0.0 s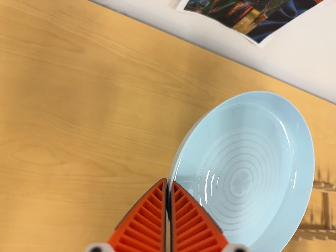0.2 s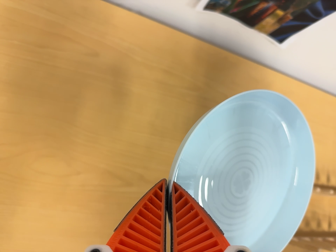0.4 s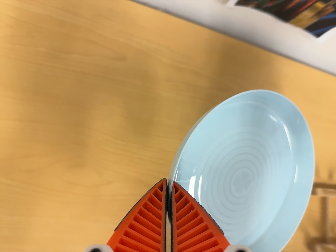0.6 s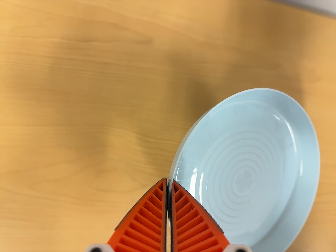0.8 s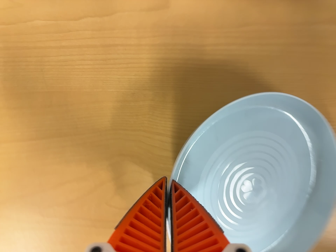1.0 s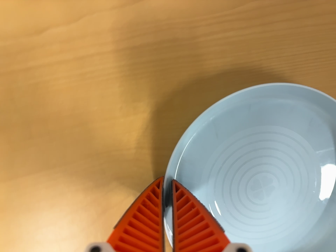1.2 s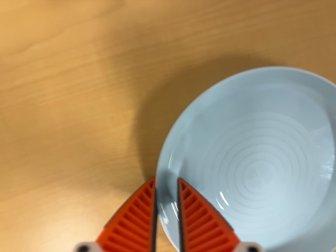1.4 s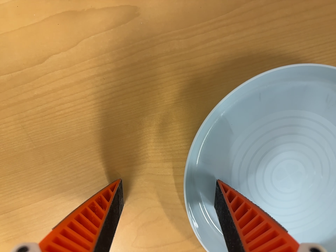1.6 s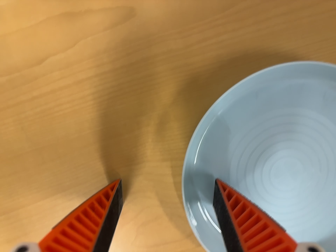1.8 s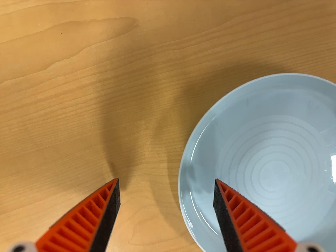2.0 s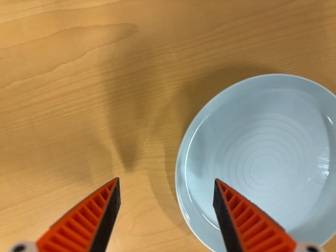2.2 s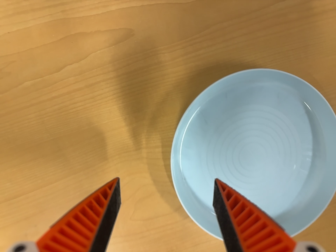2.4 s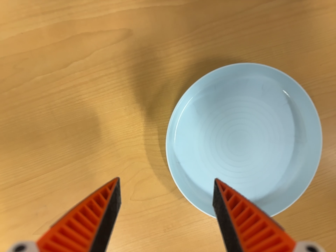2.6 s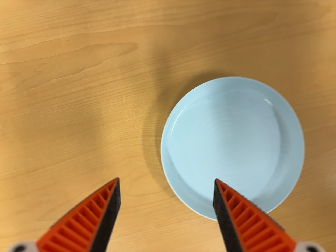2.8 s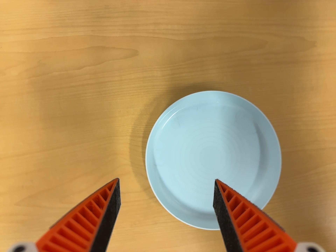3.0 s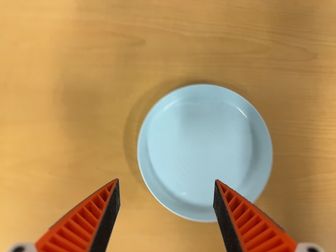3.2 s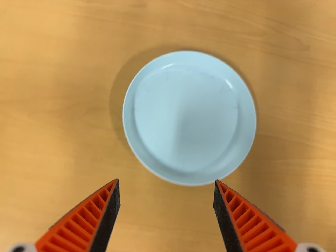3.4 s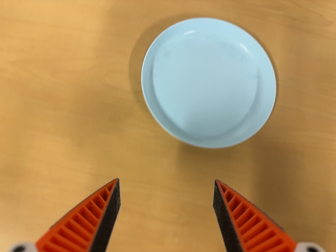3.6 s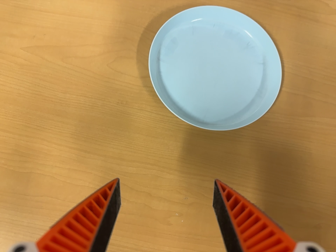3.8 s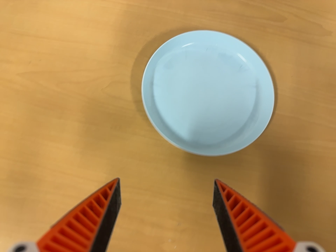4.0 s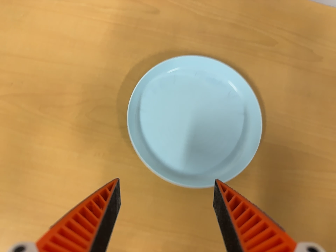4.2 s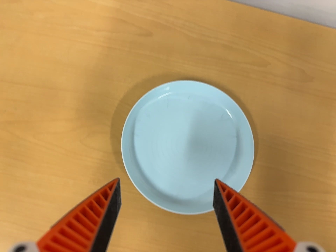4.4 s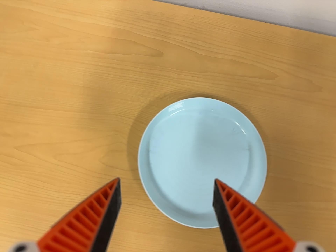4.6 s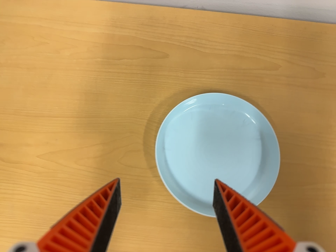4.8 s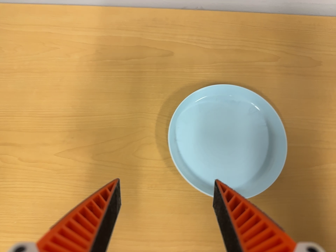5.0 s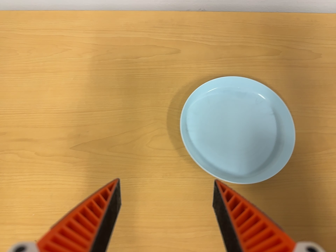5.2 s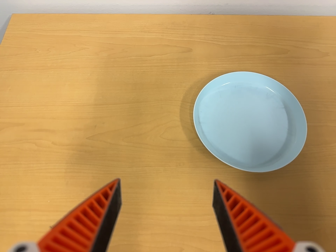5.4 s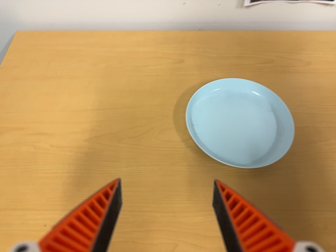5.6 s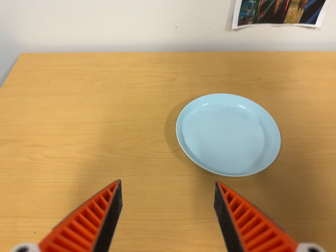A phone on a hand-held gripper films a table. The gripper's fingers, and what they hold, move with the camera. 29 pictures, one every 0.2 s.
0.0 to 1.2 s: The camera pans to its left by about 25 degrees. It travels forward and toward the top of its view, about 26 cm, so what stands in front looms larger. Its aim tips toward the bottom of its view by about 25 degrees. It rolls about its line of sight by about 25 degrees, and the scene rotates counterclockwise.
1.2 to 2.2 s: The camera travels backward, about 7 cm, so what stands in front gets smaller.
2.2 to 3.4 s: The camera travels toward the bottom of its view, about 26 cm. Its aim tips toward the top of its view by about 20 degrees. It rolls about its line of sight by about 30 degrees, and the scene rotates clockwise.
3.4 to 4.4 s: The camera travels toward the top of its view, about 10 cm, so close, fixed things drift downward.
4.4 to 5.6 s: The camera travels toward the bottom of its view and backward, about 22 cm. Its aim tips toward the top of its view by about 25 degrees. It rolls about its line of sight by about 10 degrees, and the scene rotates counterclockwise.
The film runs backward here.
